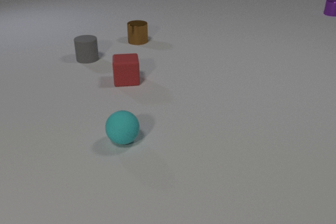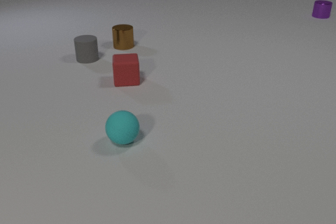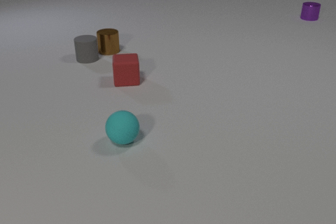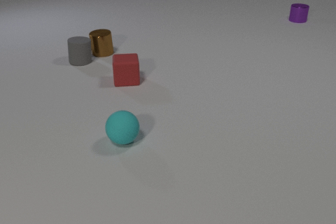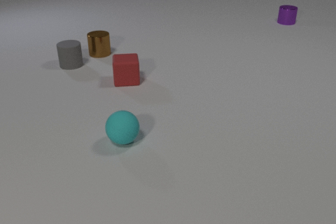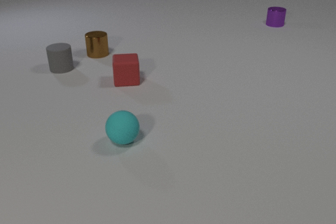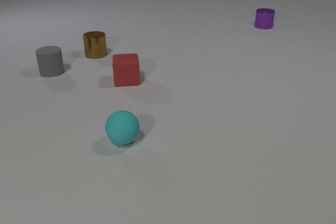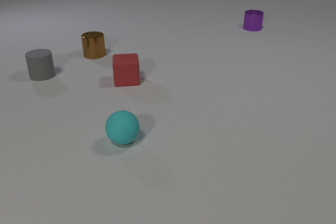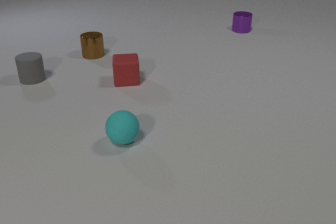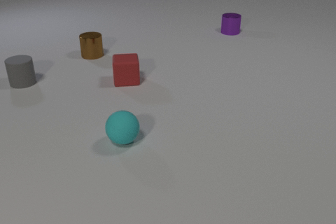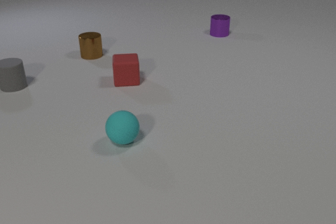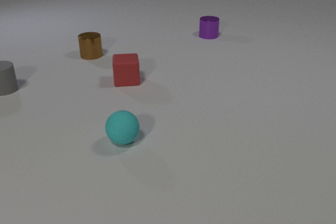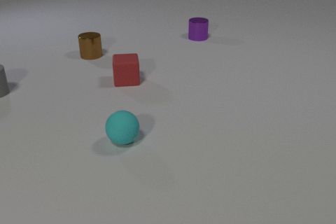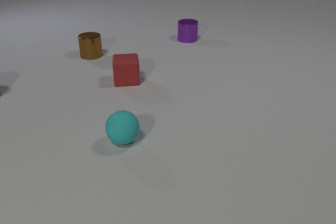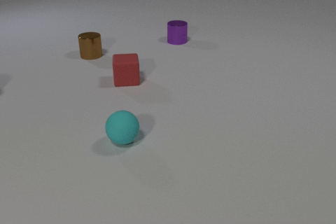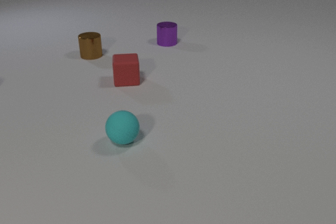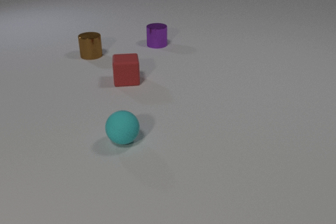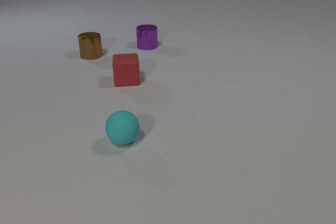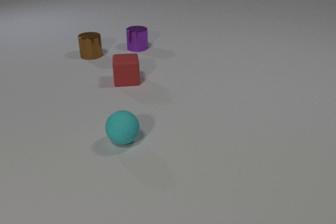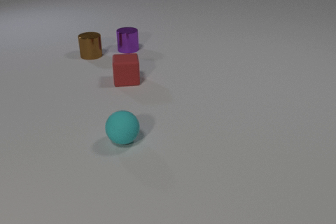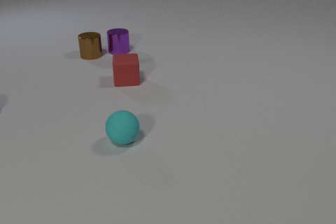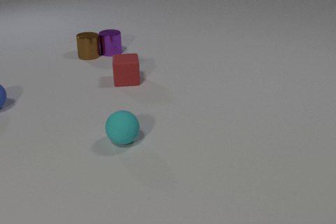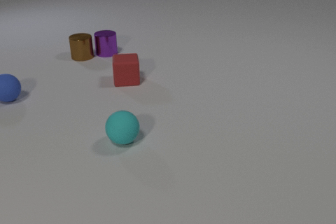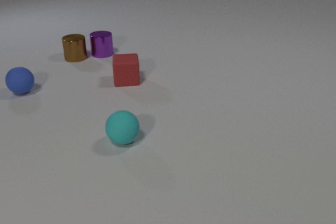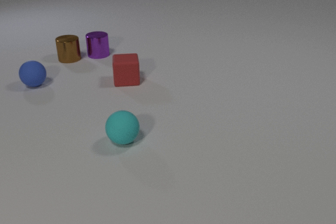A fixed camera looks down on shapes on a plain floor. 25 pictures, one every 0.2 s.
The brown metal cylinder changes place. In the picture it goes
to the left.
The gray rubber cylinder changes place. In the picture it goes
to the left.
0.0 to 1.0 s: The brown metal cylinder slides to the left and toward the camera. The gray rubber cylinder slides to the left and toward the camera. The purple metal cylinder slides toward the camera and to the left. The brown metal cylinder and the gray rubber cylinder collide.
1.0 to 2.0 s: The brown metal cylinder slides to the left. The gray rubber cylinder slides to the left and toward the camera. The purple metal cylinder slides to the left and toward the camera.
2.0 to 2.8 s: The gray rubber cylinder slides to the left and toward the camera, leaves at the left edge. The purple metal cylinder slides to the left and toward the camera.
2.8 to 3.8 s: The purple metal cylinder slides to the left and toward the camera.
3.8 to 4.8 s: The brown metal cylinder slides to the left. The purple metal cylinder slides to the left. The blue rubber sphere comes in at the left edge, rolls to the right and away from the camera. The brown metal cylinder and the purple metal cylinder collide.
What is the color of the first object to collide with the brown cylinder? gray.
Are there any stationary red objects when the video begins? yes.
How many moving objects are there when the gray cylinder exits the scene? 1.
